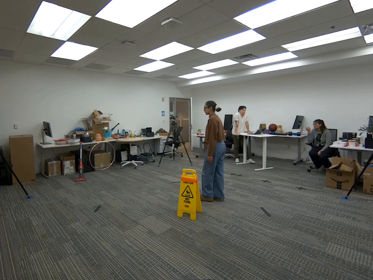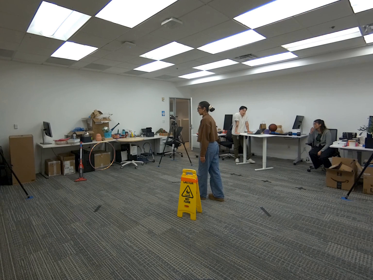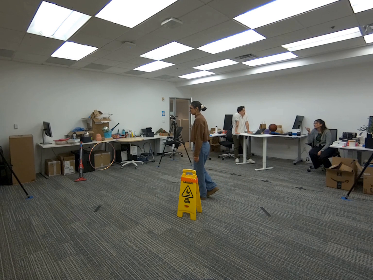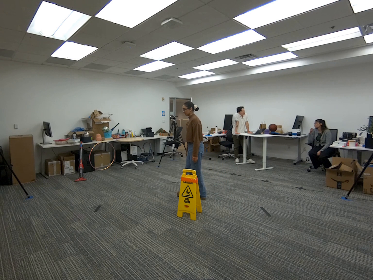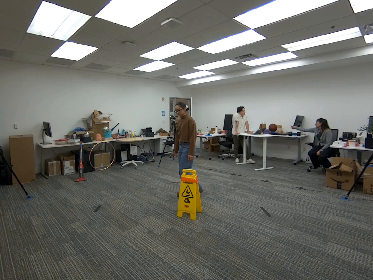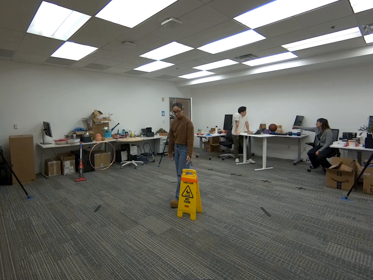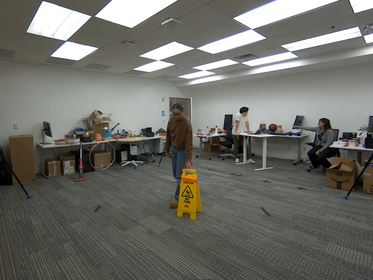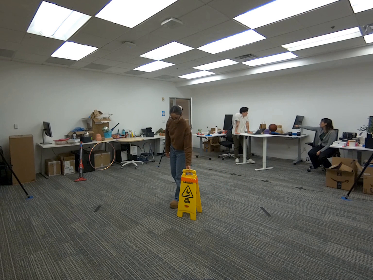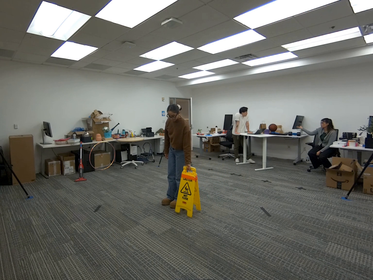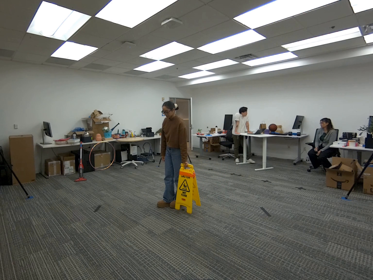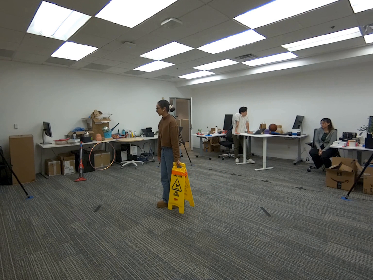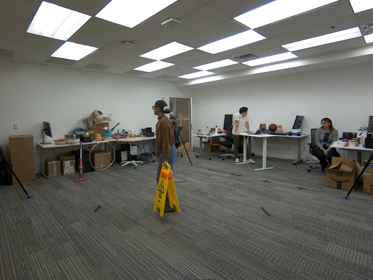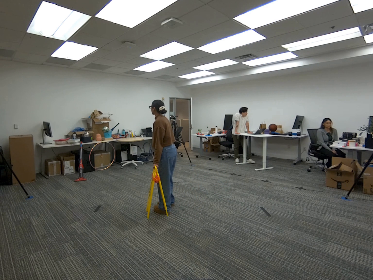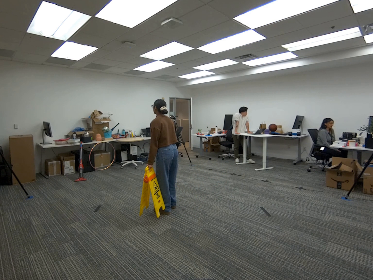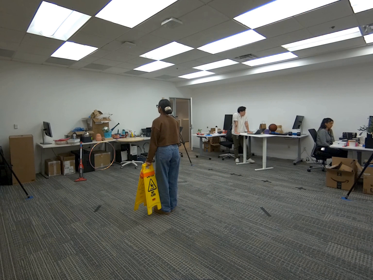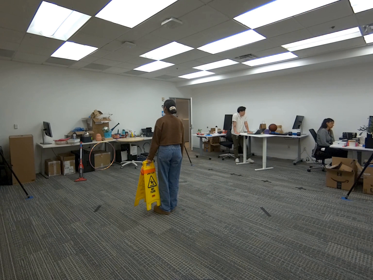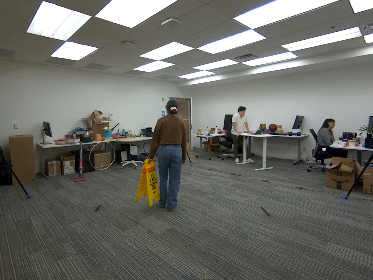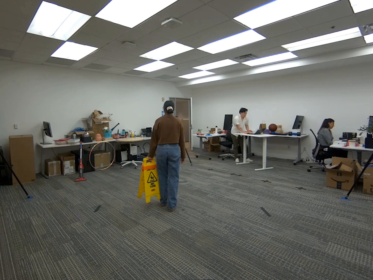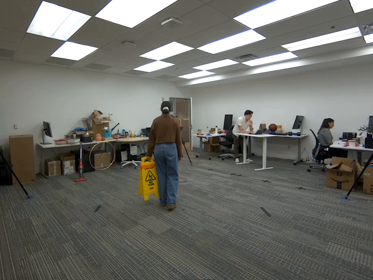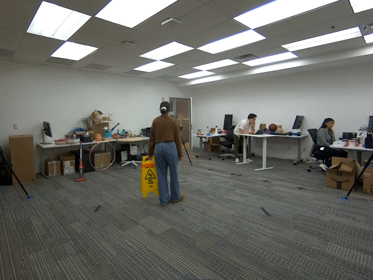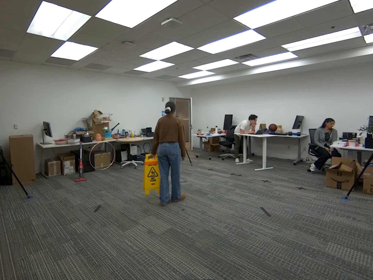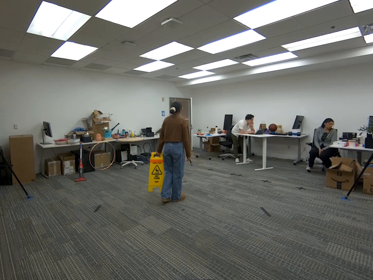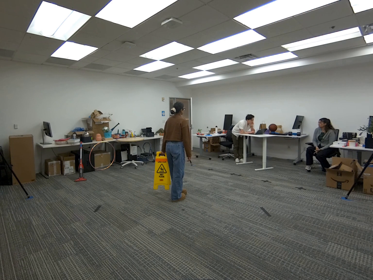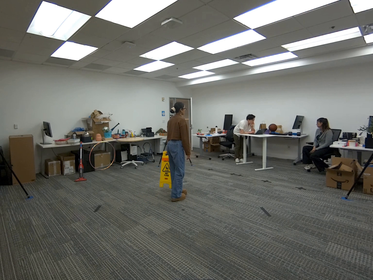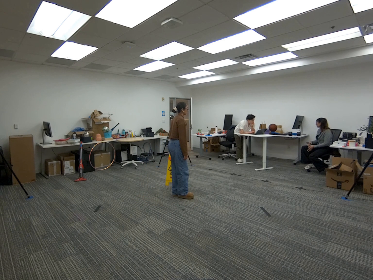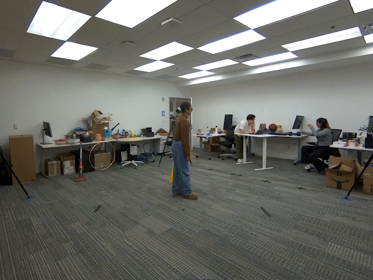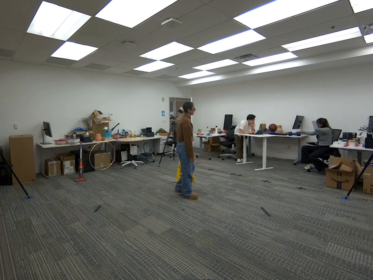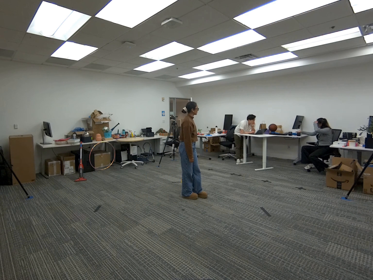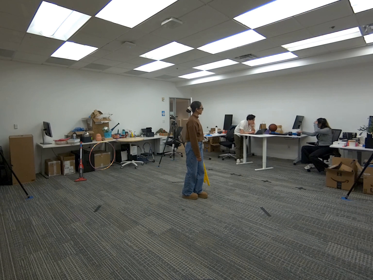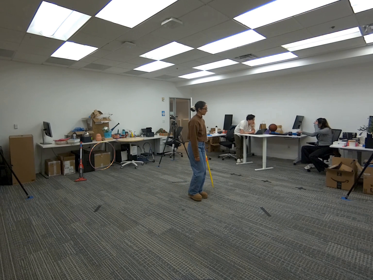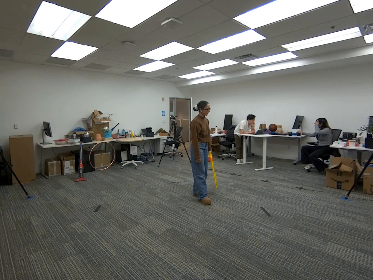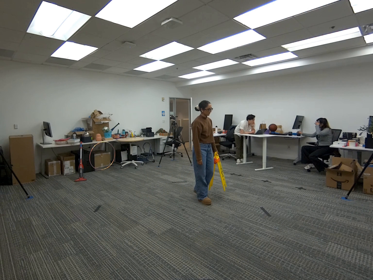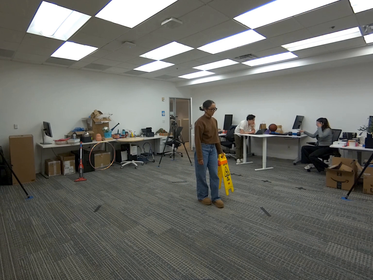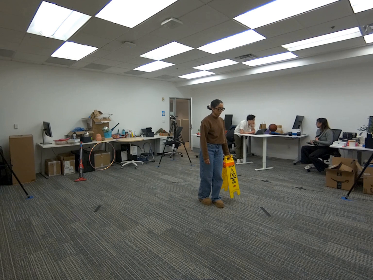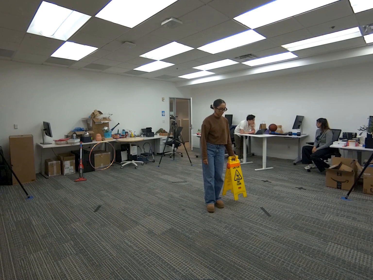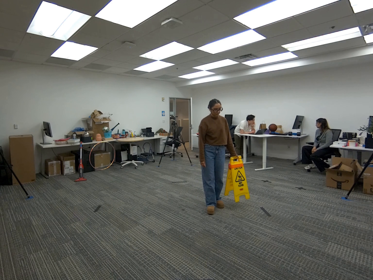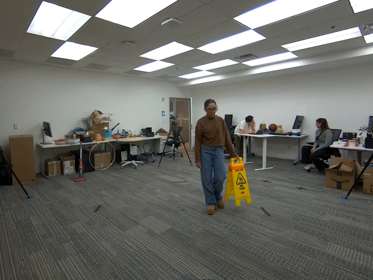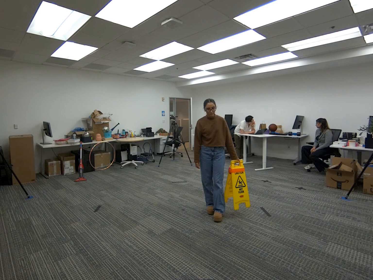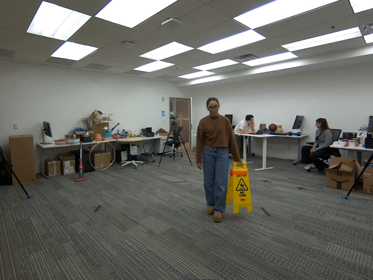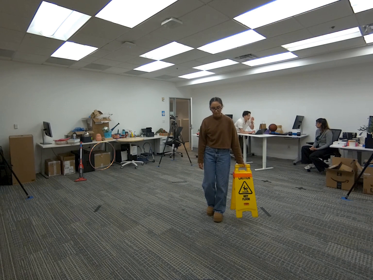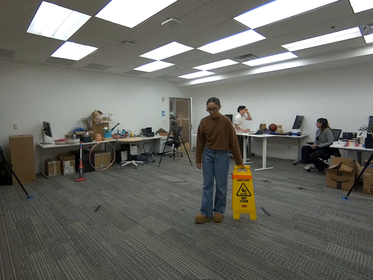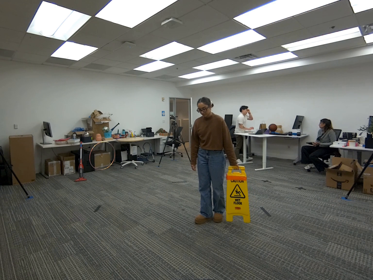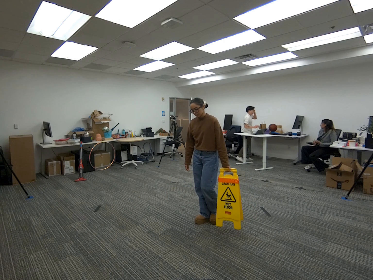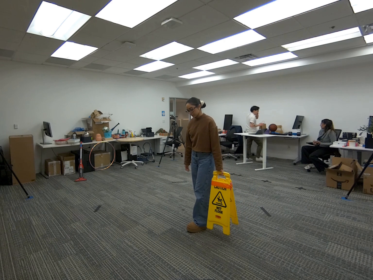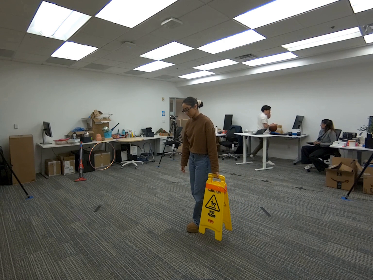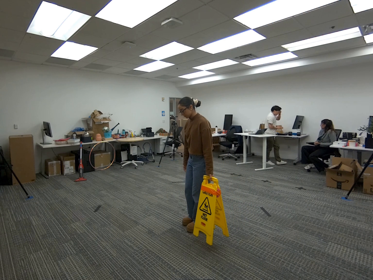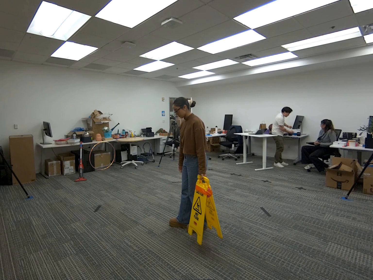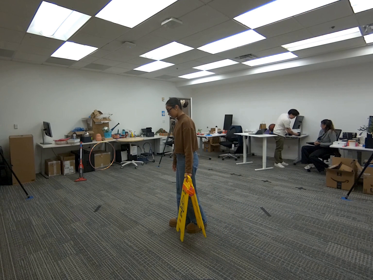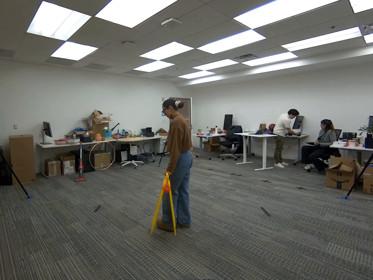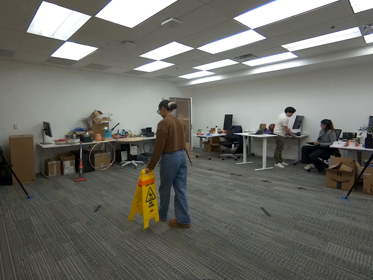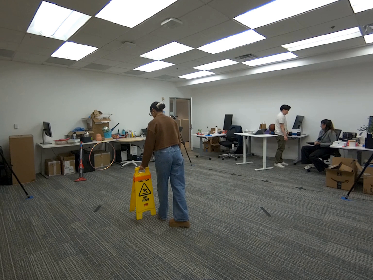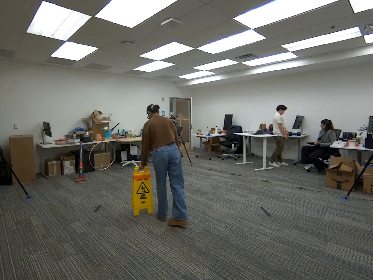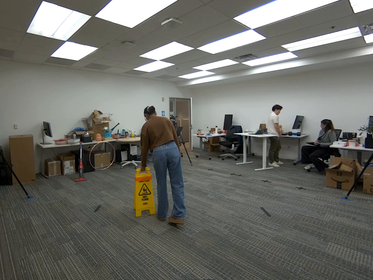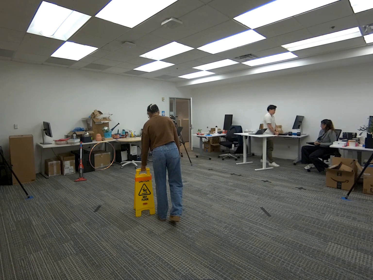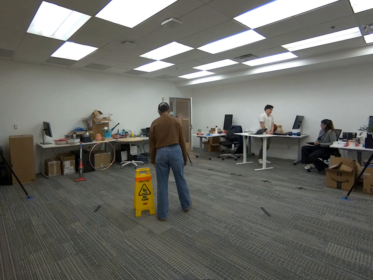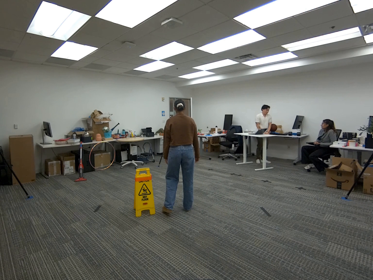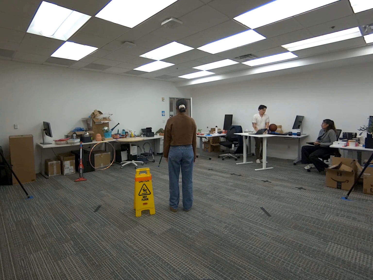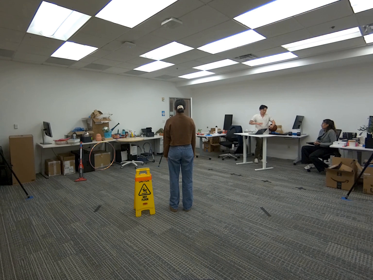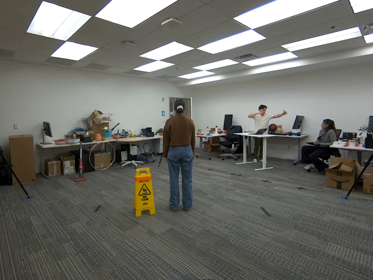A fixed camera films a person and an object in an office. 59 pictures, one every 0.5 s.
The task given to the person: Walk to the wet floor sign, pick it up with one hand and hold onto it while walking around for at least 10 seconds, then place it back on the floor.
